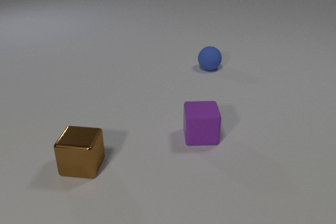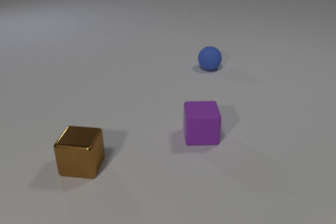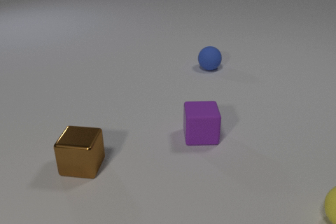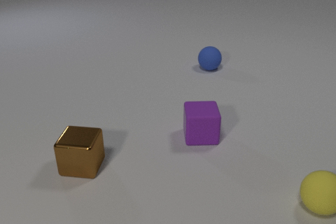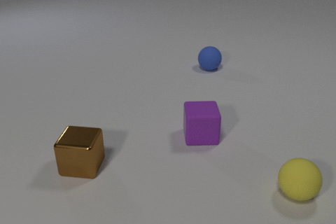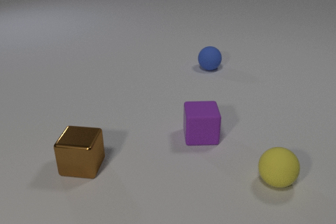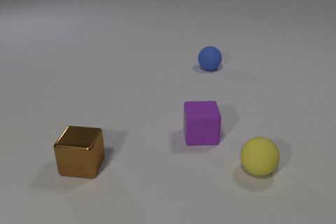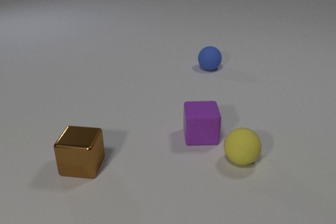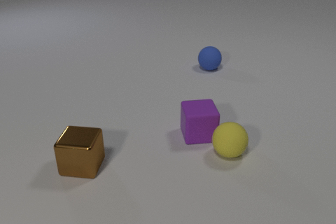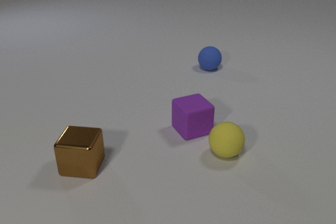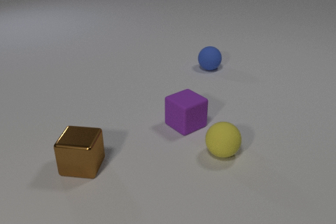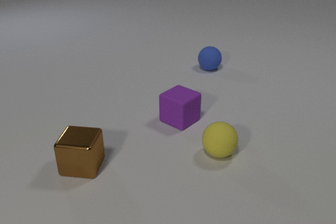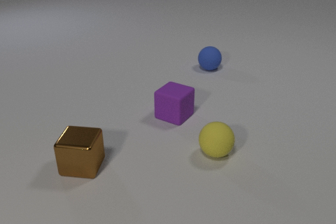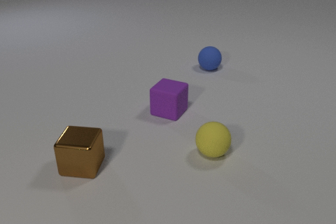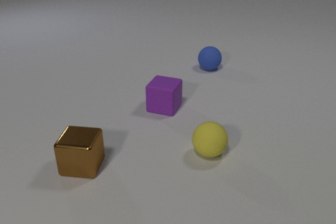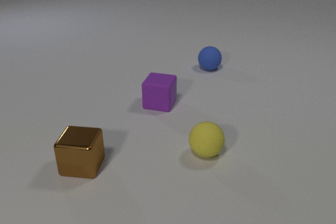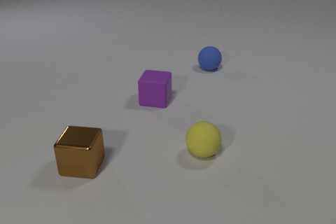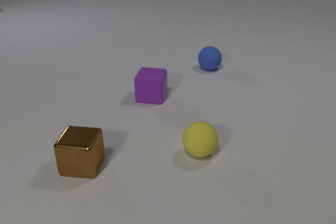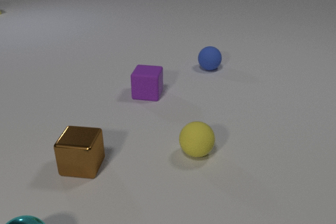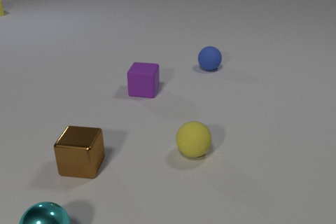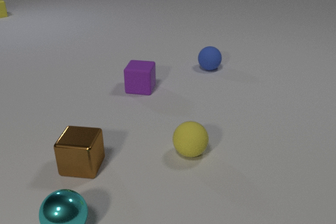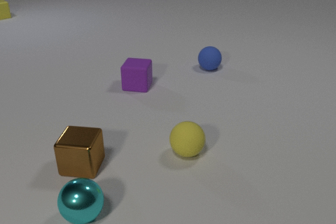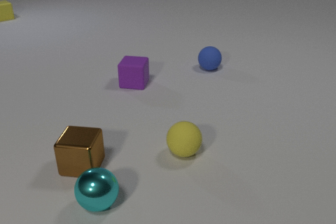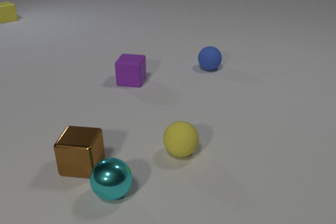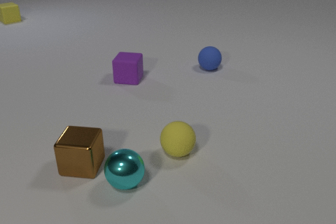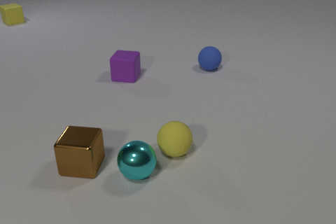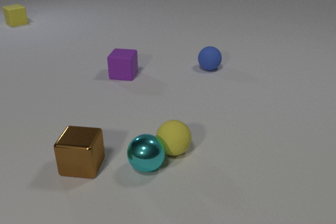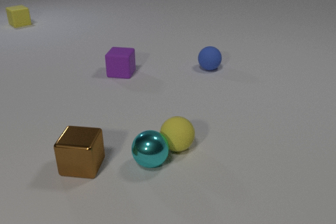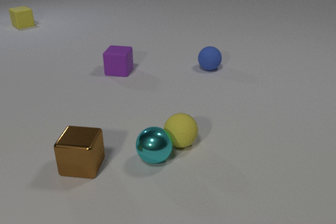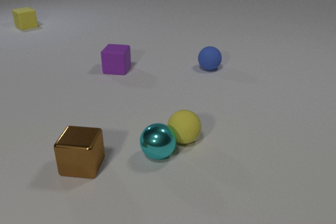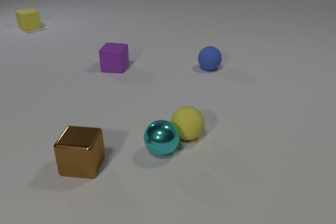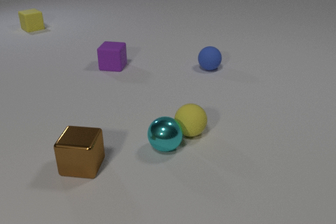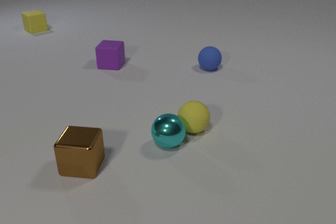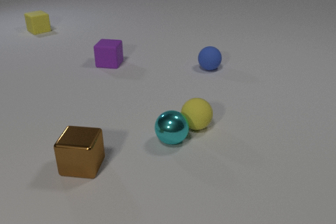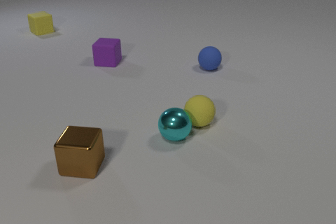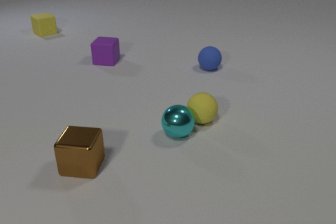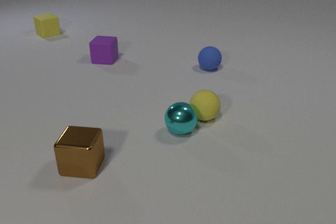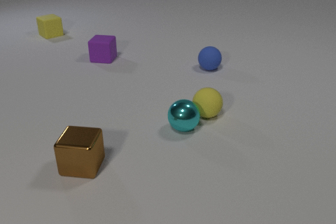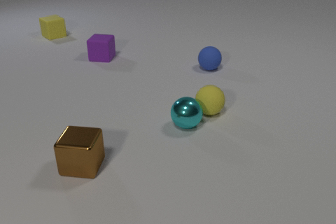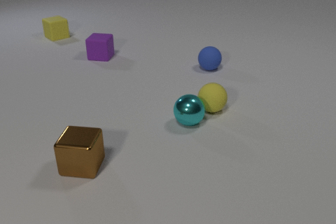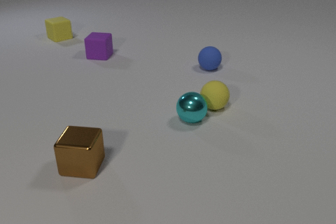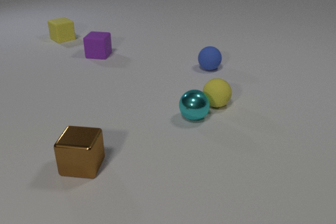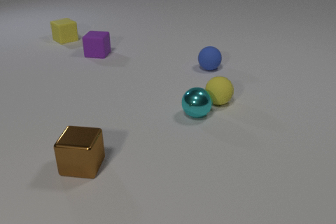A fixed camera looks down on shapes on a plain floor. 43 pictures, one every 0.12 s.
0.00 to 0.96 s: The yellow rubber sphere comes in at the right edge, rolls to the left and away from the camera. The yellow rubber sphere and the purple rubber cube collide.
0.96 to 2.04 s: The yellow rubber sphere rolls to the left. The purple rubber cube slides away from the camera and to the left, spins so that its near face slides to the right, counterclockwise seen from above.
2.04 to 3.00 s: The yellow rubber sphere rolls to the left. The purple rubber cube slides away from the camera and to the left. The cyan metal sphere comes in at the bottom edge, rolls to the right and away from the camera. The yellow rubber cube comes in at the left edge, slides toward the camera and to the right.
3.00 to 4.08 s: The yellow rubber sphere rolls away from the camera and to the right. The purple rubber cube slides away from the camera and to the left. The cyan metal sphere rolls away from the camera and to the right. The yellow rubber cube slides toward the camera and to the right. The yellow rubber sphere and the cyan metal sphere collide.
4.08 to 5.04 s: The yellow rubber sphere rolls away from the camera and to the right. The purple rubber cube slides away from the camera and to the left. The cyan metal sphere rolls away from the camera and to the right. The yellow rubber cube slides toward the camera and to the right.
Are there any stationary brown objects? yes.
What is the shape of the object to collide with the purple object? sphere.
What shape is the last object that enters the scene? cube.
